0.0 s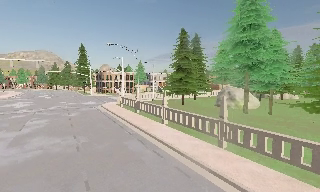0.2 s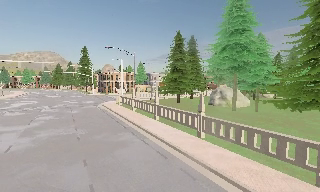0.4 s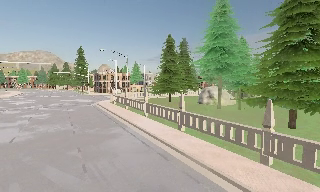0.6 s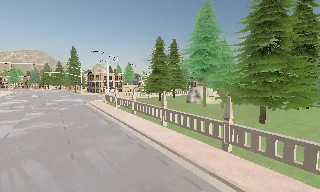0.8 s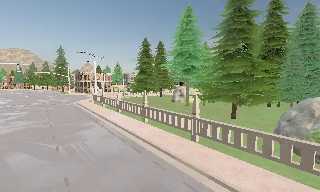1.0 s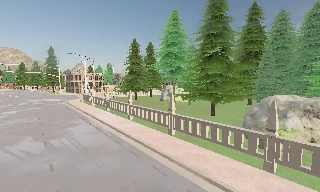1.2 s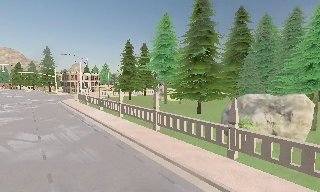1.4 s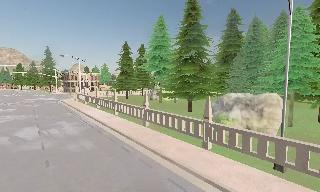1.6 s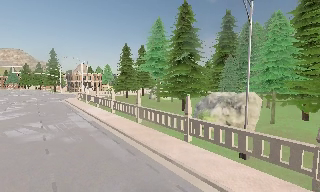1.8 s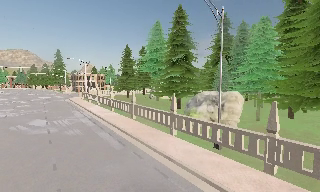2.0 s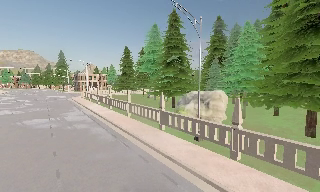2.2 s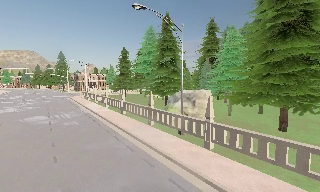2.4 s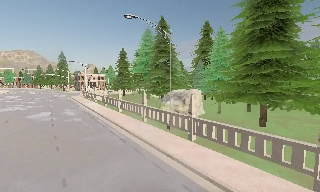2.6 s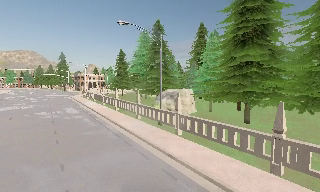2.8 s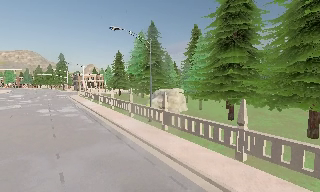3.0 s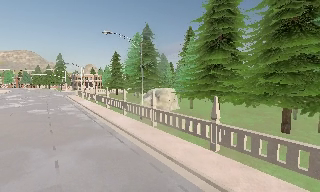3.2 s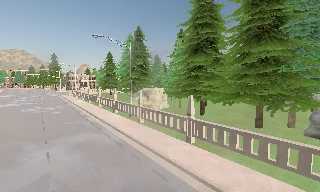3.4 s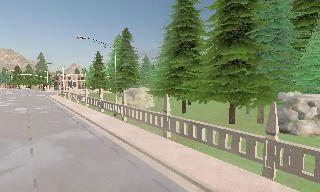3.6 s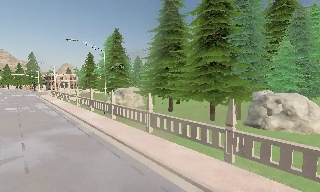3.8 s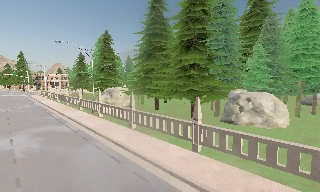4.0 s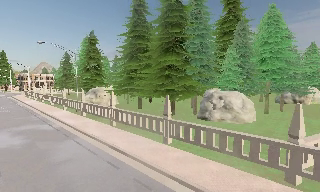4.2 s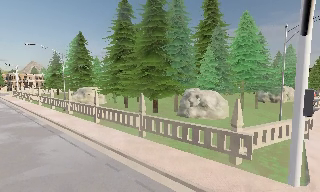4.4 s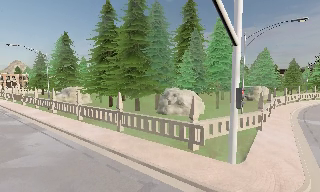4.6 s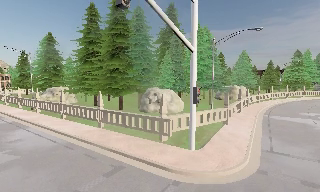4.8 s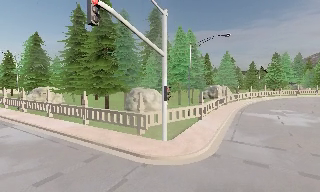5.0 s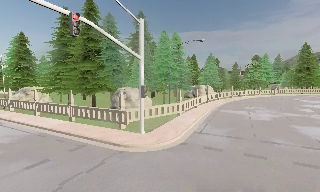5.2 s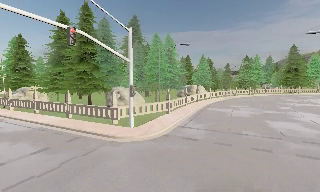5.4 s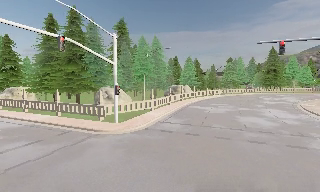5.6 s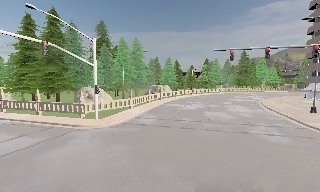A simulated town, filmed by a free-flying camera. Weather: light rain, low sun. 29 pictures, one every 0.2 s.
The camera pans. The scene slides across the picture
to the left.
The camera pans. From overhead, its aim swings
clockwise.
0.0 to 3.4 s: The camera travels backward and to its right, about 25 m, so what stands in front gets smaller.
3.4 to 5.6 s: The scene slides to the left, as the camera pans about 35 degrees to its right. It travels backward and to its right, about 18 m.
The film runs backward here.
